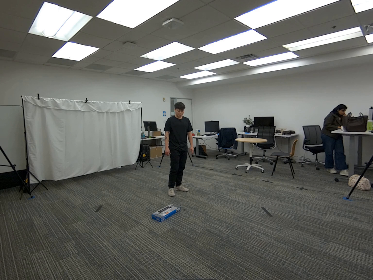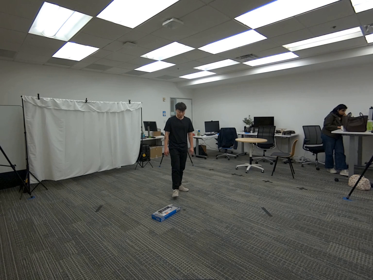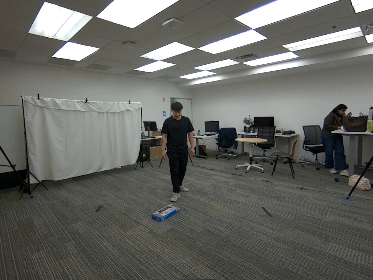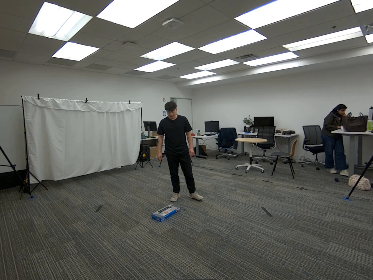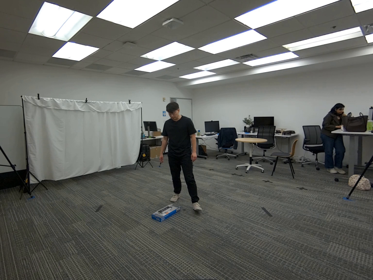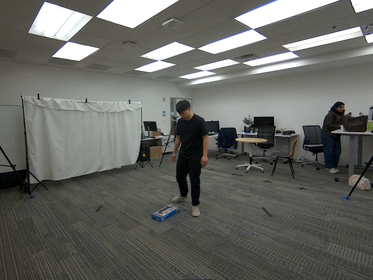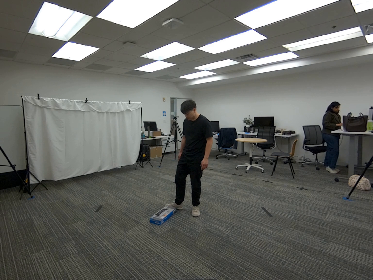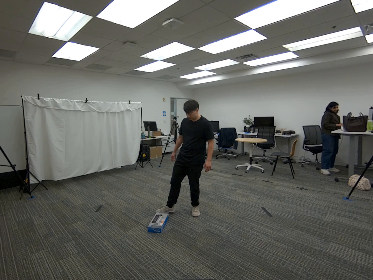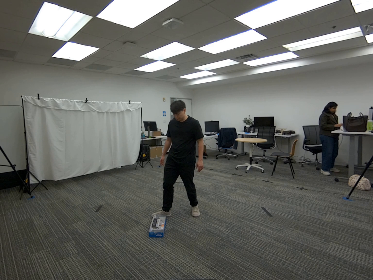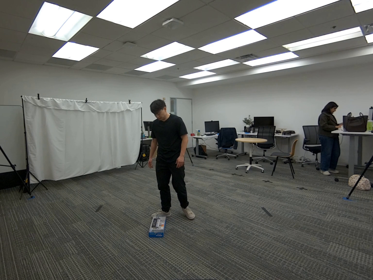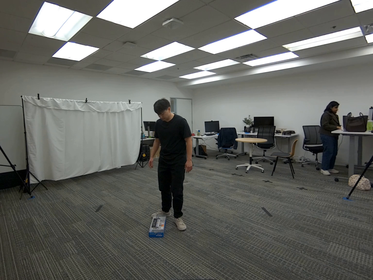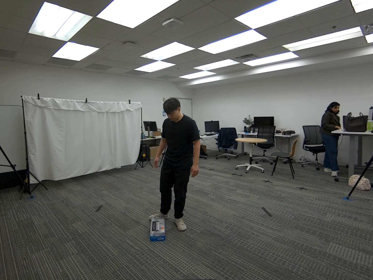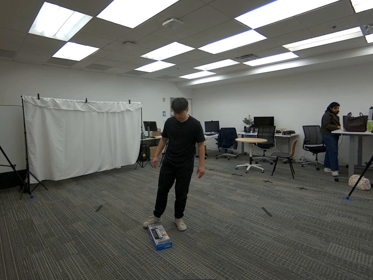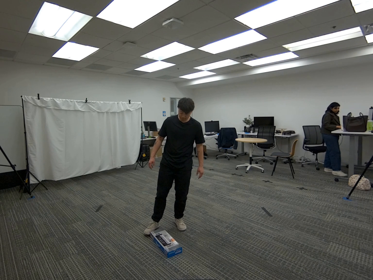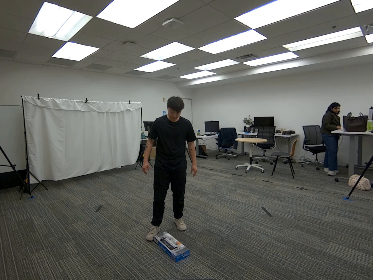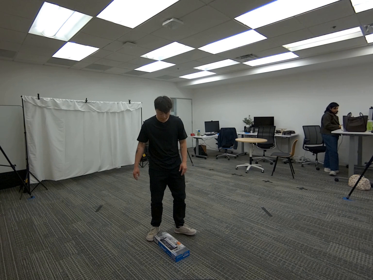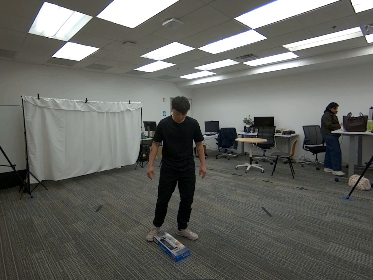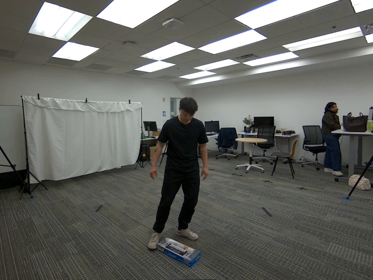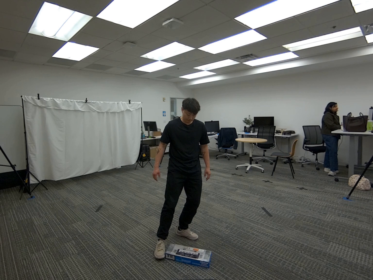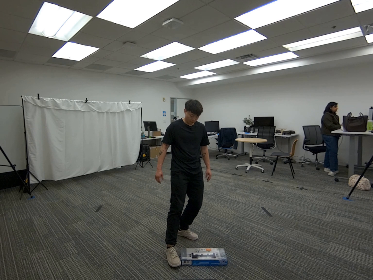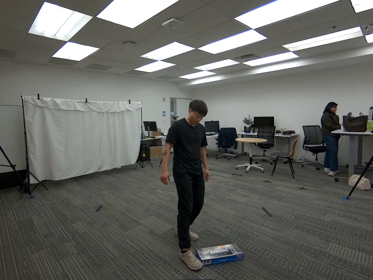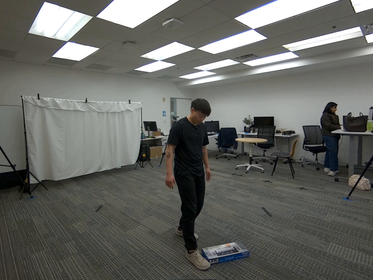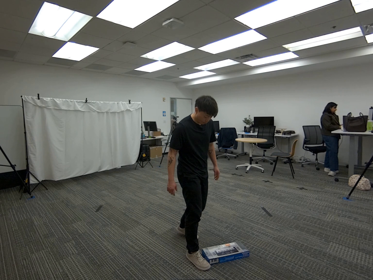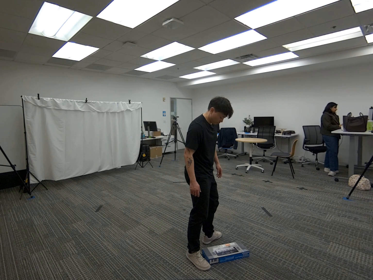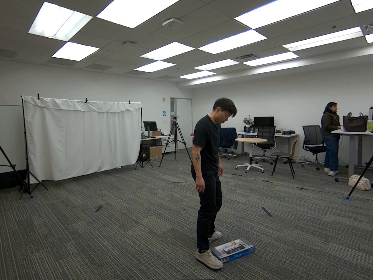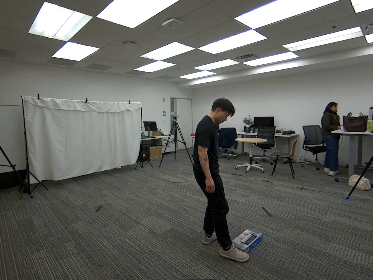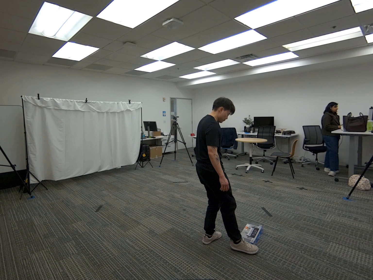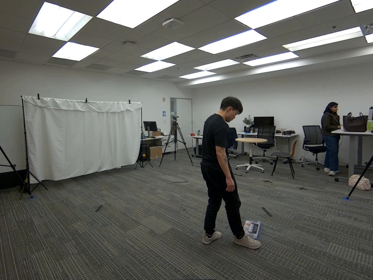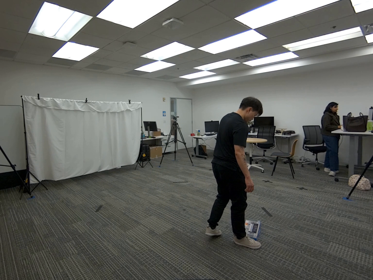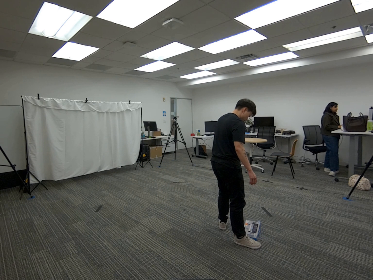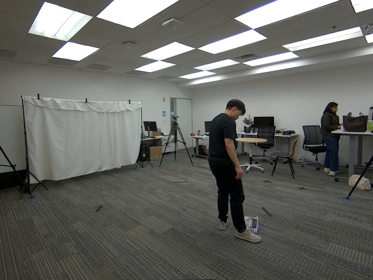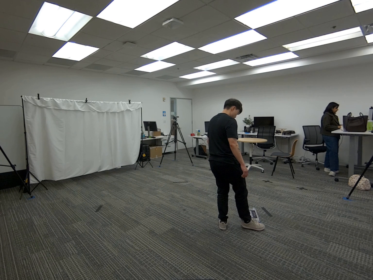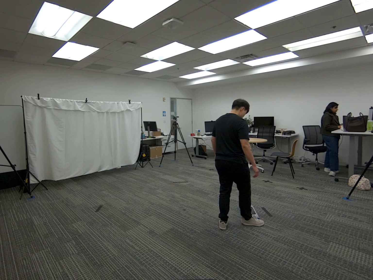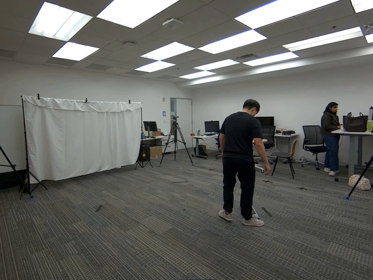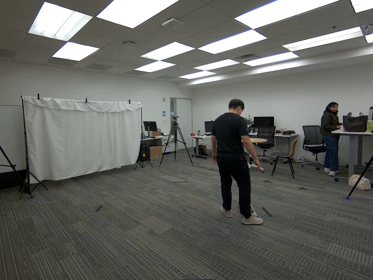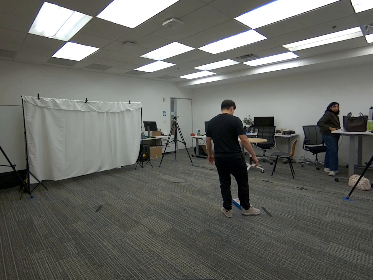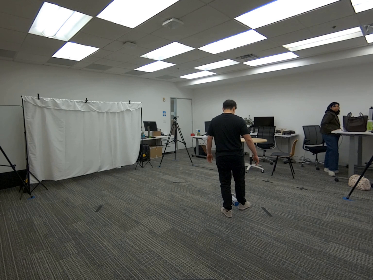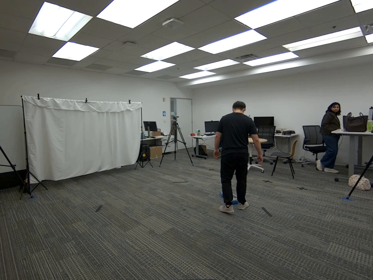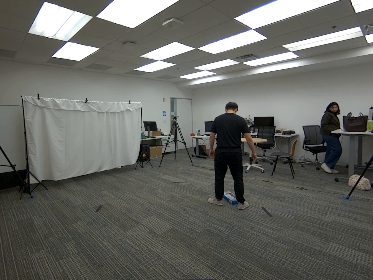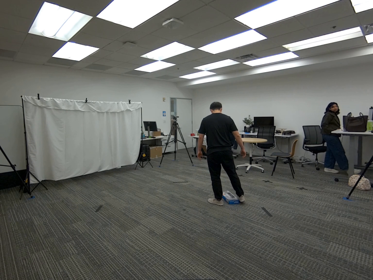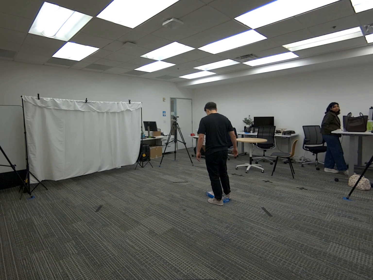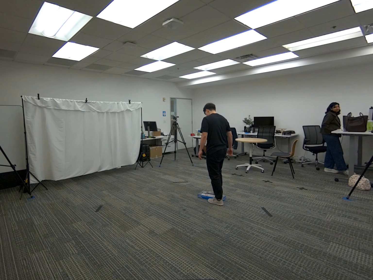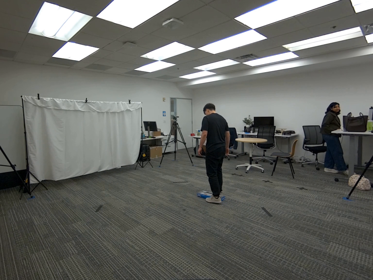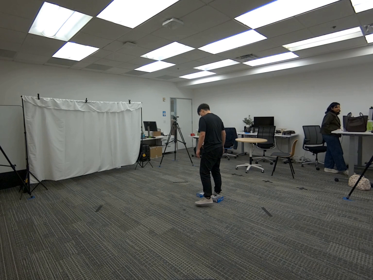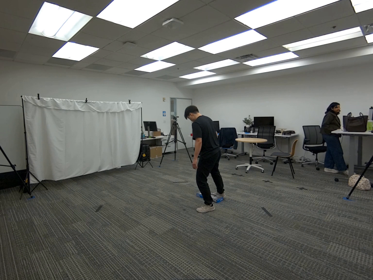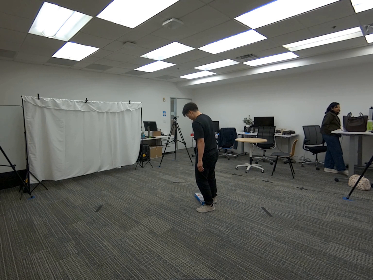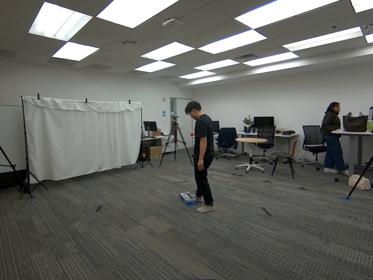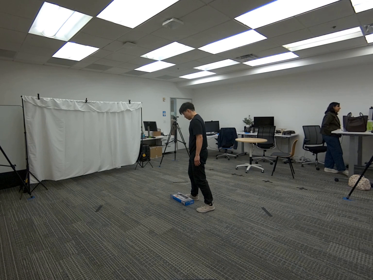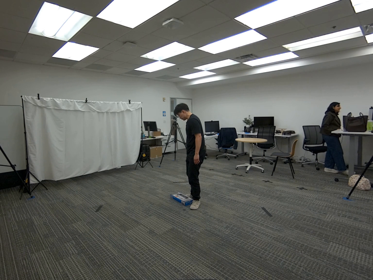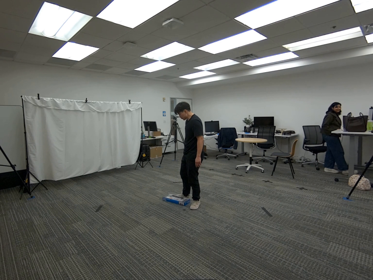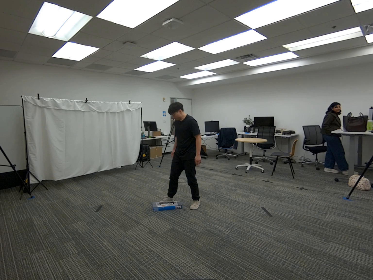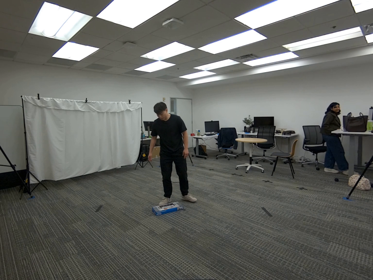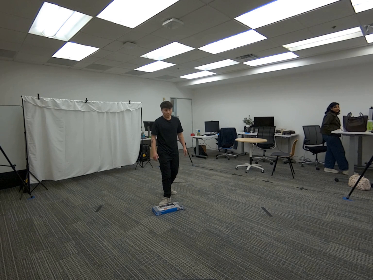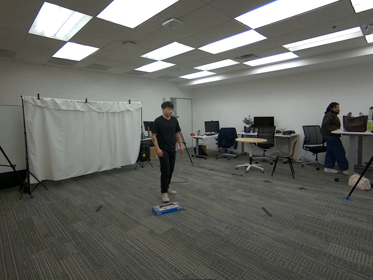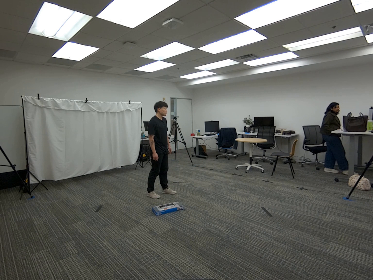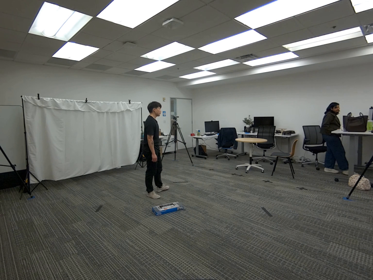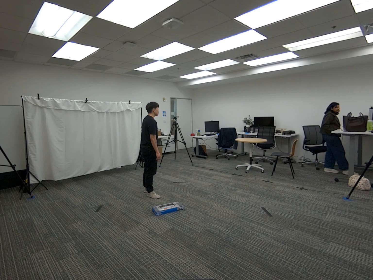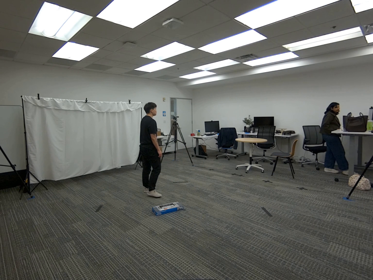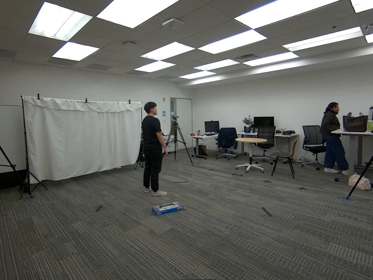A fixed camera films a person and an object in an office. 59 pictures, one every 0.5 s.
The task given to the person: Walk to the keyboard box and use your right foot to push the box aside.
